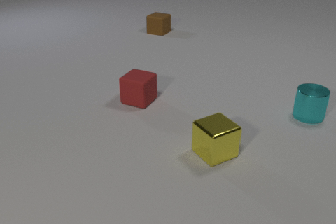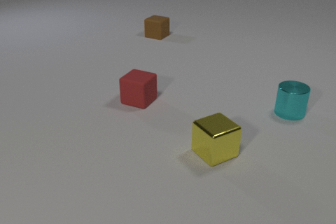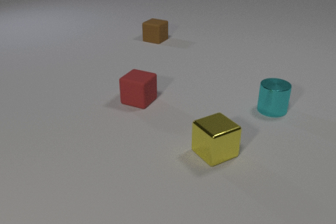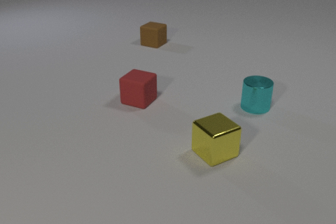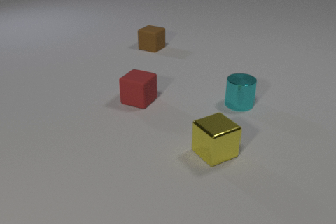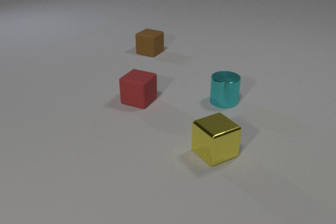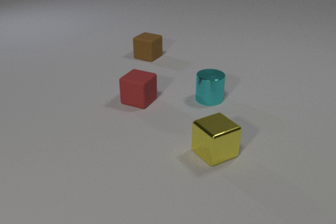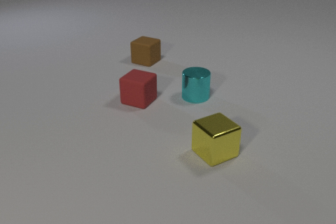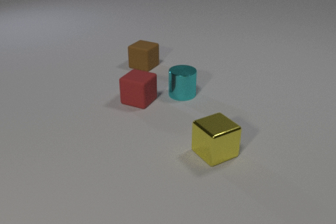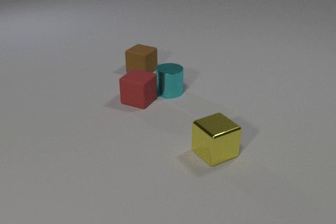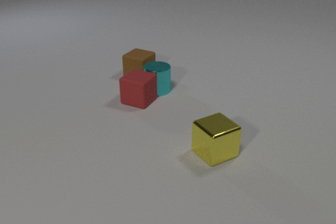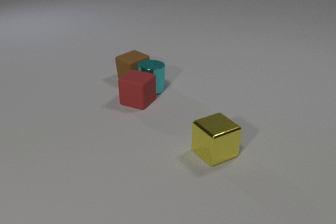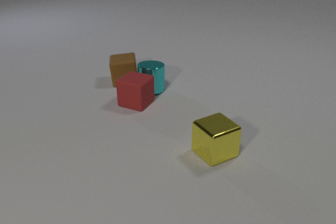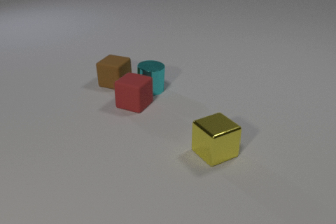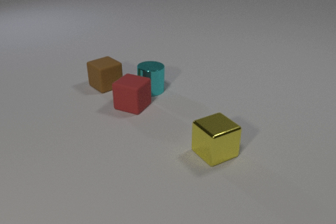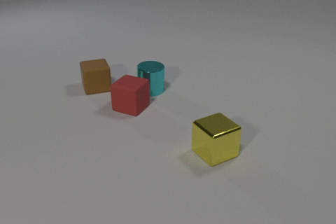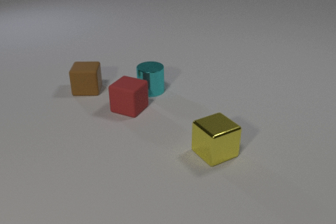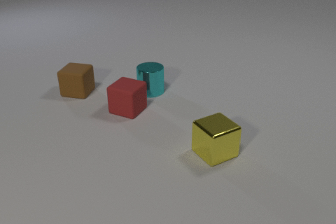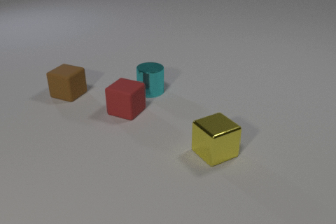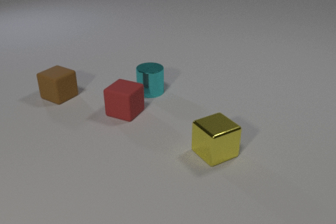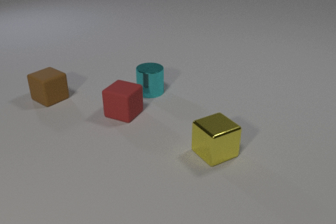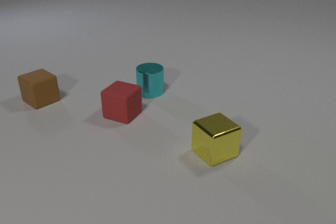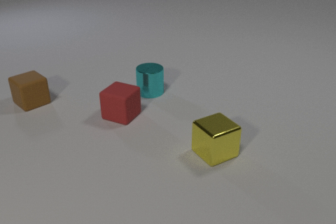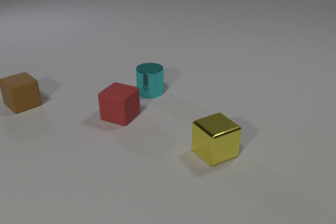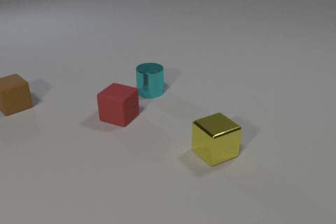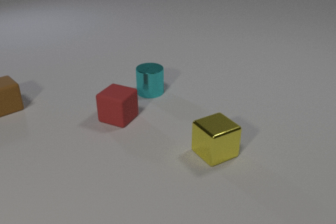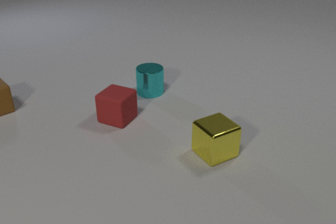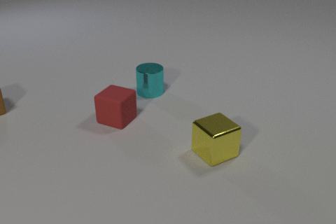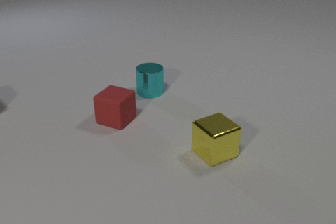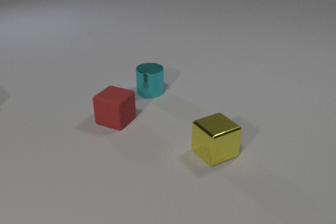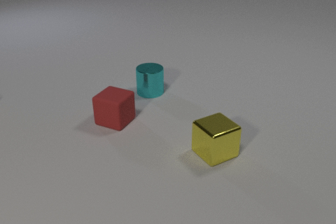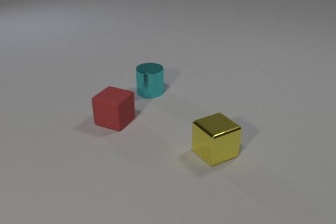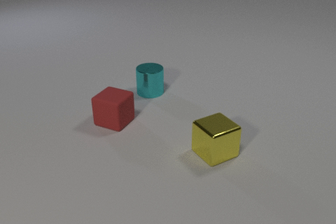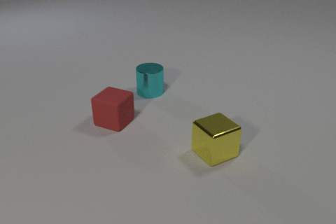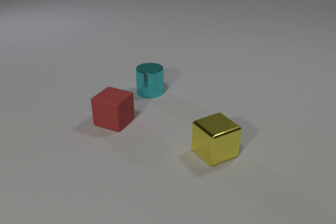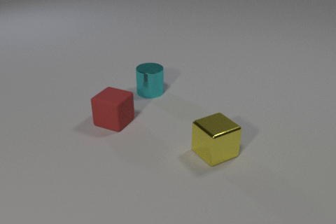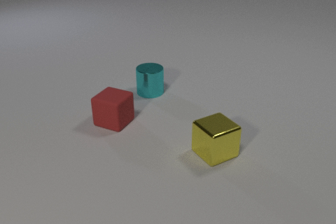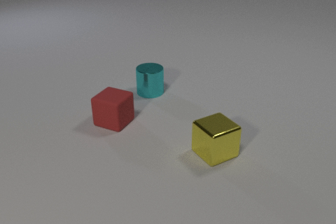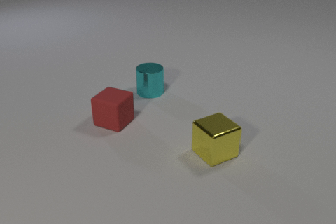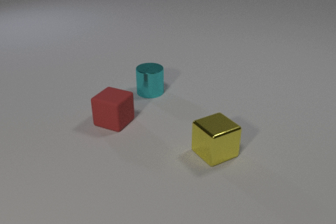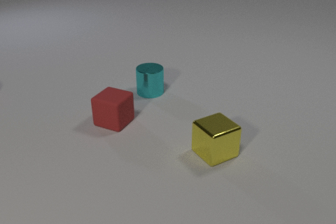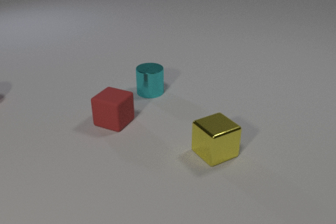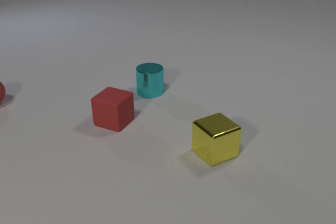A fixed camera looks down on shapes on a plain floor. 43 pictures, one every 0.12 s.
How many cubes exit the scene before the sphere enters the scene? 1.
What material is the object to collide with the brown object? metal.
Are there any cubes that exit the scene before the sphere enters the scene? yes.
0.00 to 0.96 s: The brown rubber cube slides toward the camera. The cyan metal cylinder slides to the left.
0.96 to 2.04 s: The brown rubber cube slides to the left and toward the camera. The cyan metal cylinder slides to the left. The red rubber cube slides toward the camera and to the left. The cyan metal cylinder and the red rubber cube collide. The brown rubber cube and the cyan metal cylinder collide.
2.04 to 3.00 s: The brown rubber cube slides to the left. The red rubber cube slides toward the camera and to the left.
3.00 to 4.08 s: The brown rubber cube slides to the left, leaves at the left edge. The red rubber cube slides toward the camera.
4.08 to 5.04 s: The red rubber sphere comes in at the left edge.
